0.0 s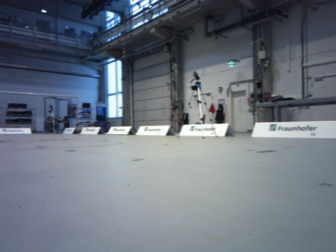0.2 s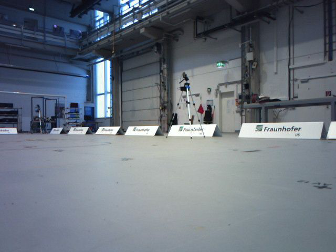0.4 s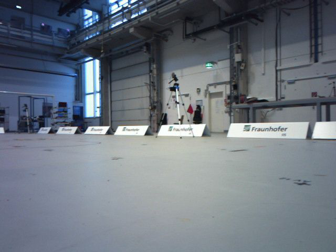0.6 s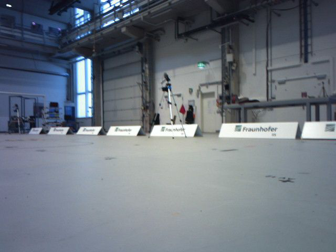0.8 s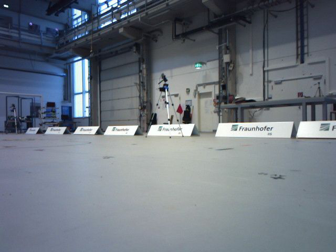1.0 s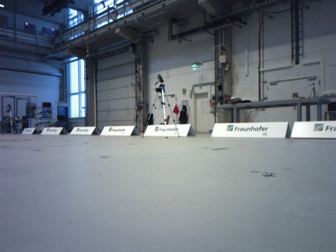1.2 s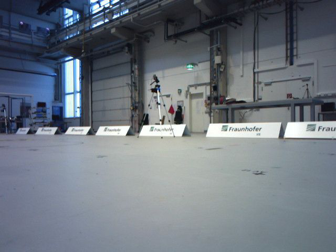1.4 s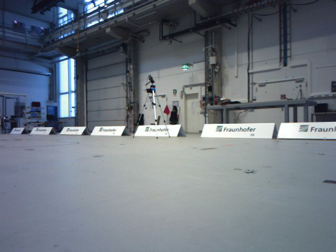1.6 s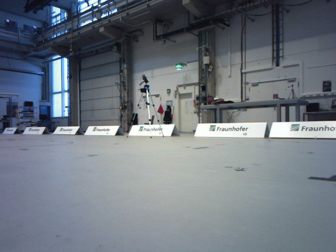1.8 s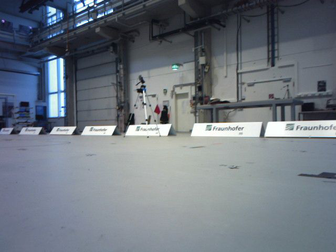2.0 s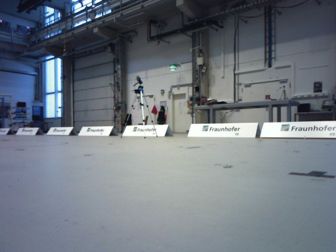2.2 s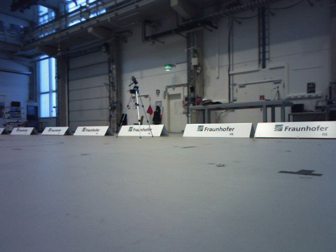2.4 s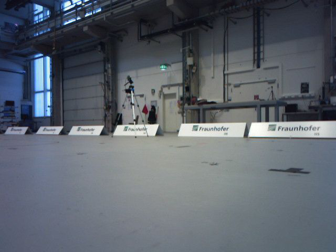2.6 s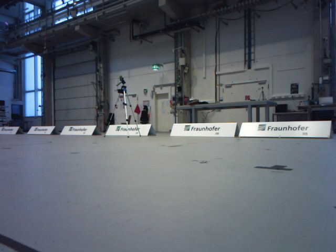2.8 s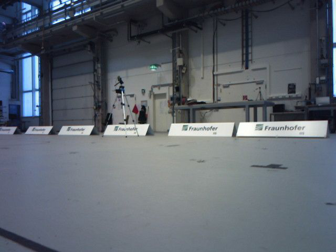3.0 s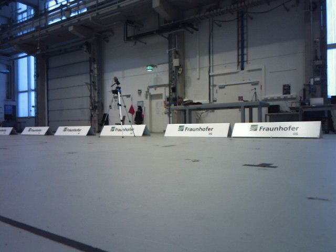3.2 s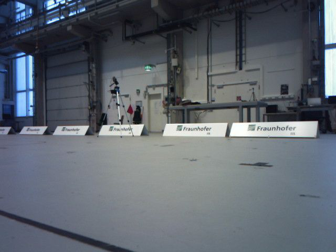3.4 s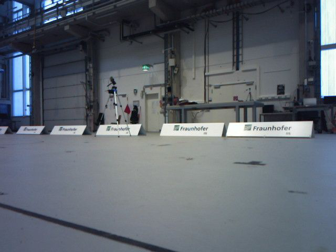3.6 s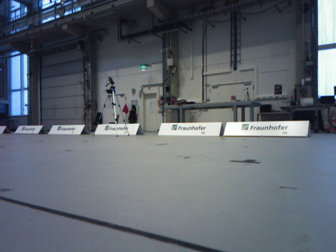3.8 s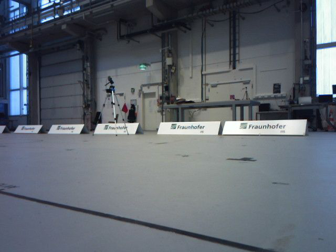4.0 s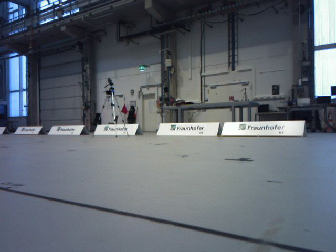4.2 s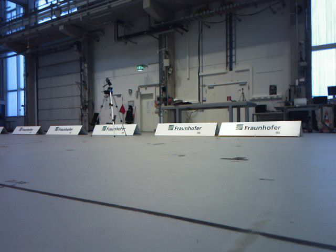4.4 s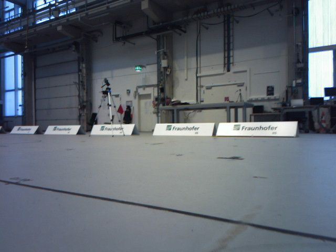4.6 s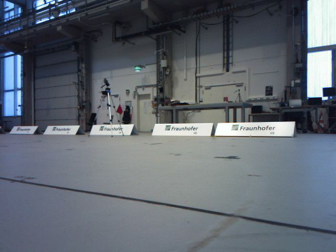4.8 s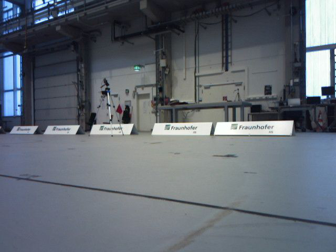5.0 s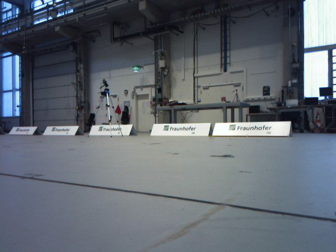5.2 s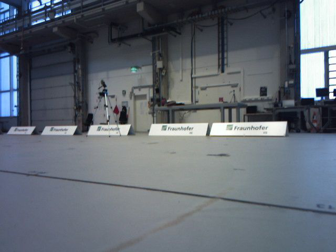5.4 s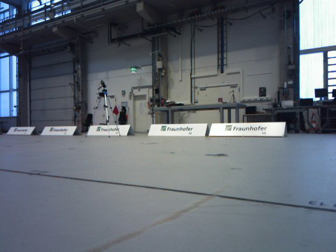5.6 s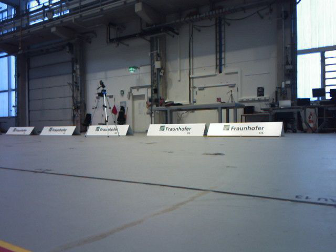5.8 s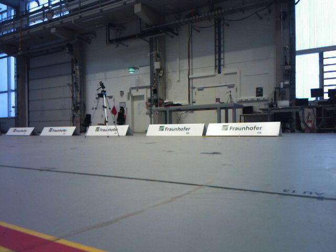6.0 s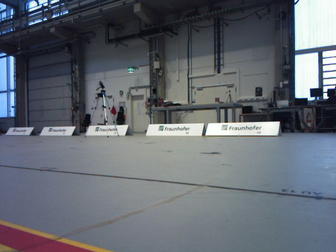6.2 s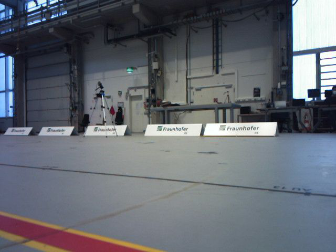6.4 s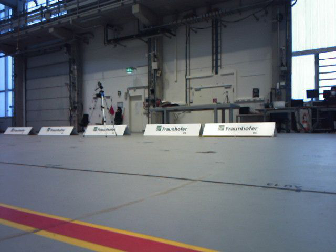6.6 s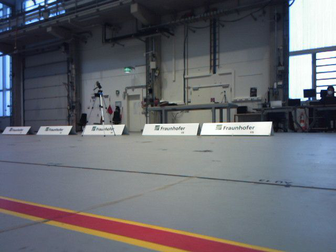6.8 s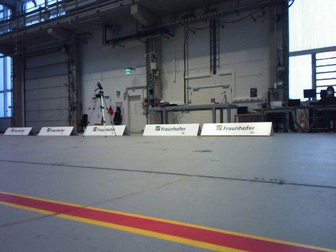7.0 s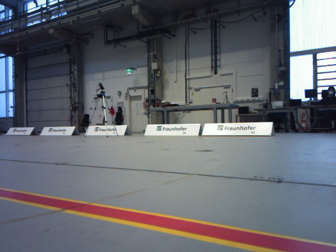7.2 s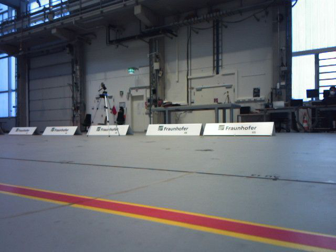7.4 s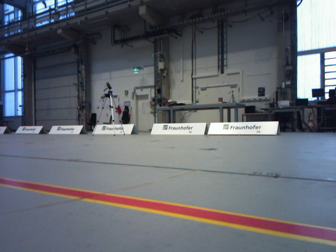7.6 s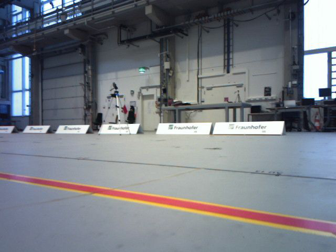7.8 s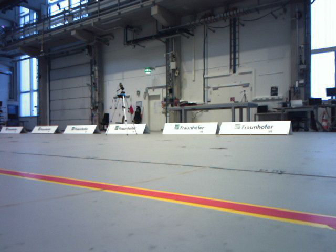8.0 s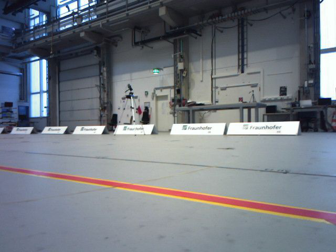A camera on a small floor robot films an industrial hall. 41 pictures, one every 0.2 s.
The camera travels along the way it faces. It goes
backward.
0.0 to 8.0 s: The scene slides to the left, as the camera pans about 15 degrees to its right. It travels backward, about 1.6 m, so what stands in front gets smaller.
The film runs backward here.
